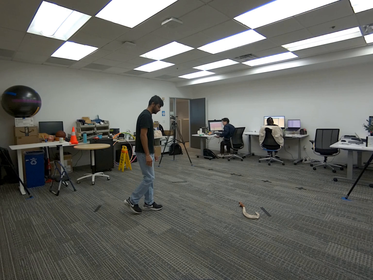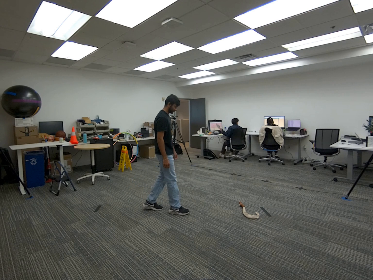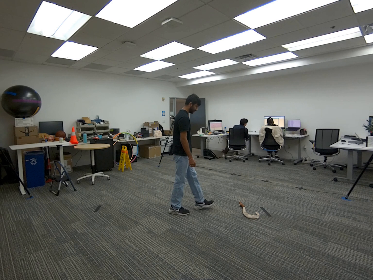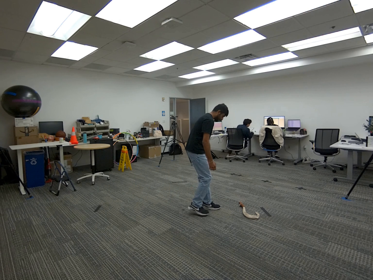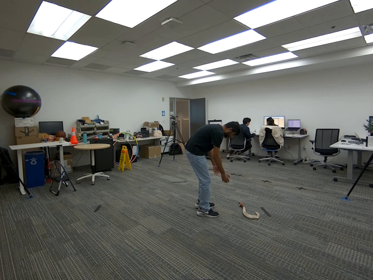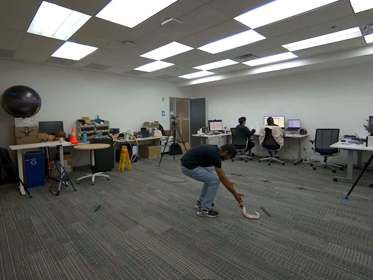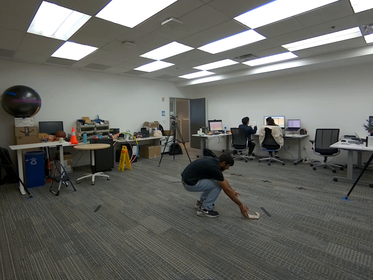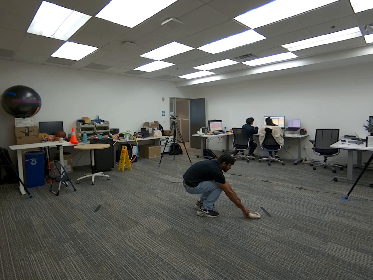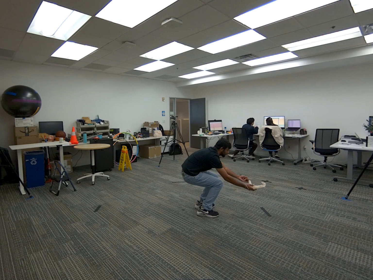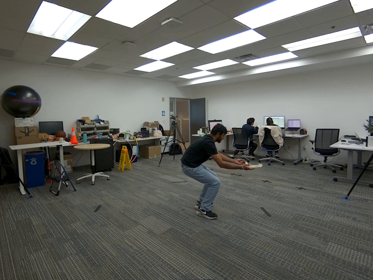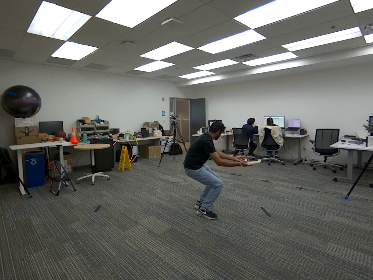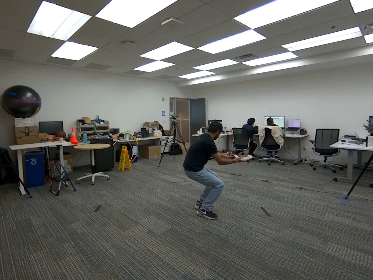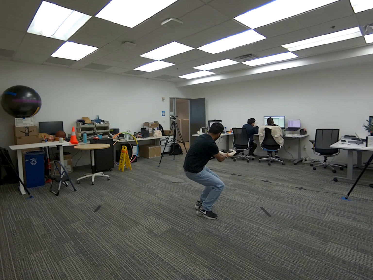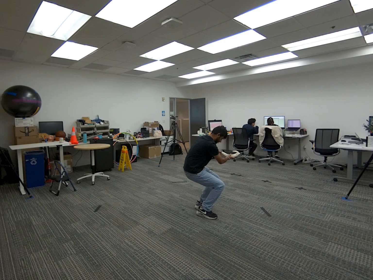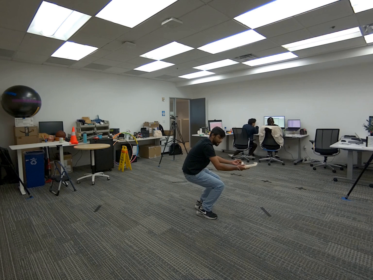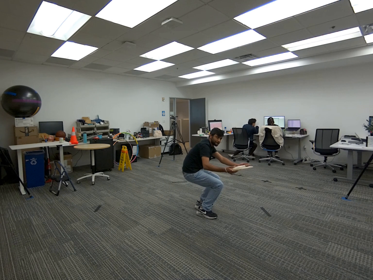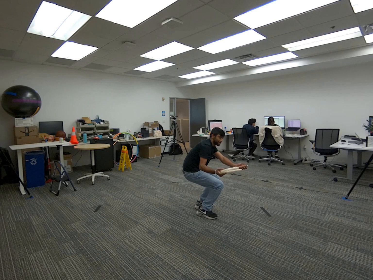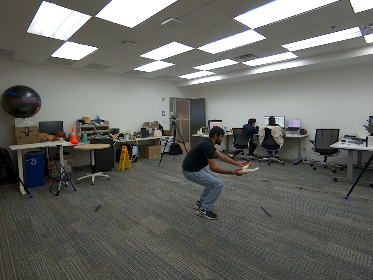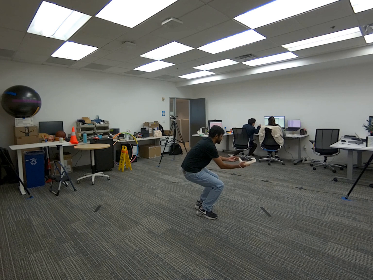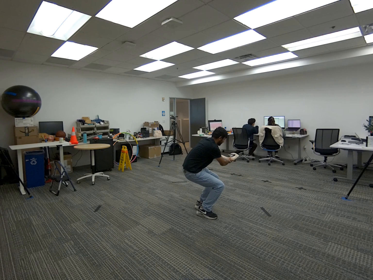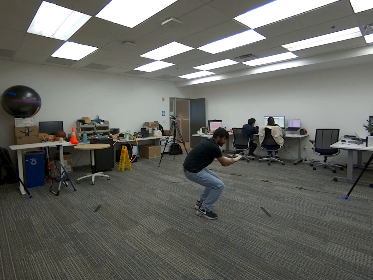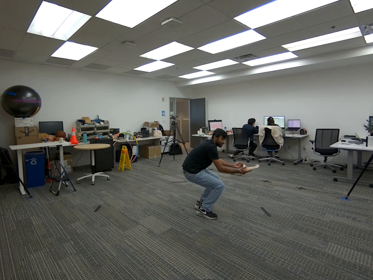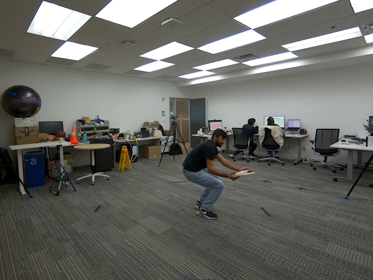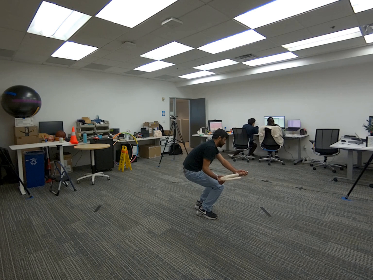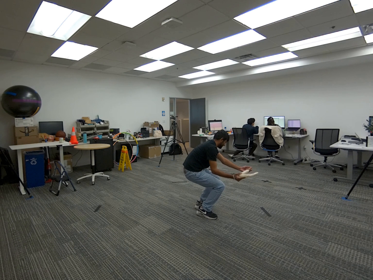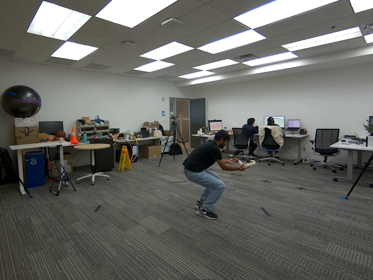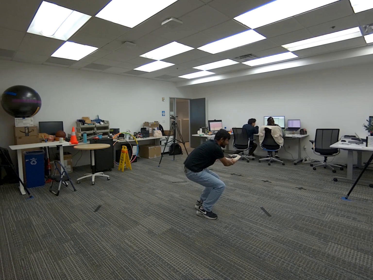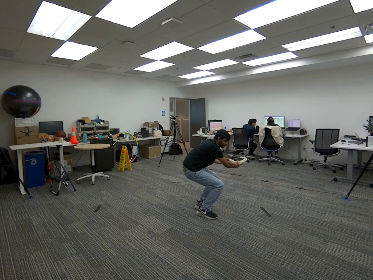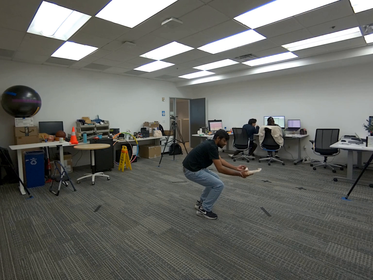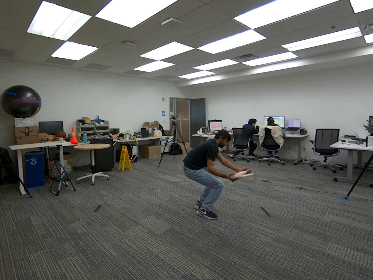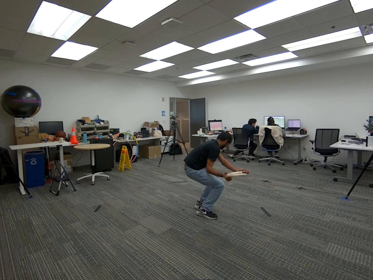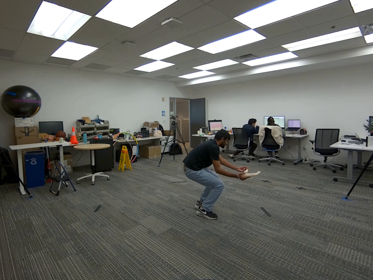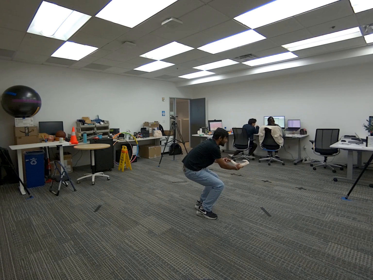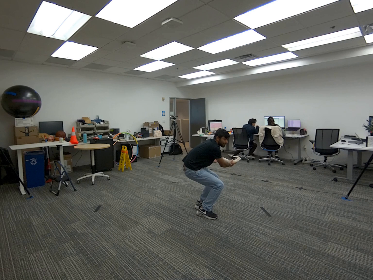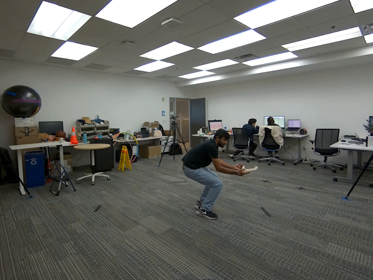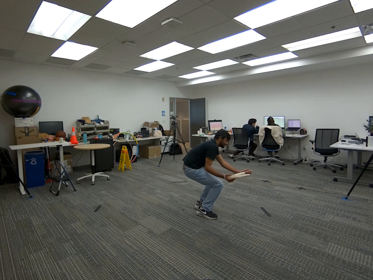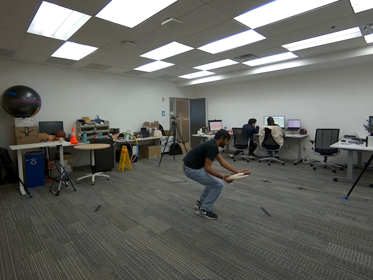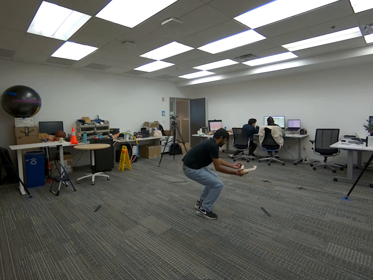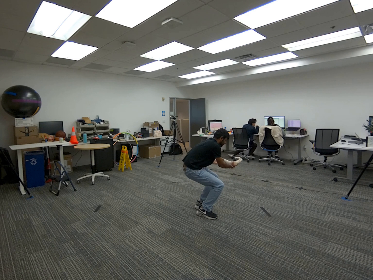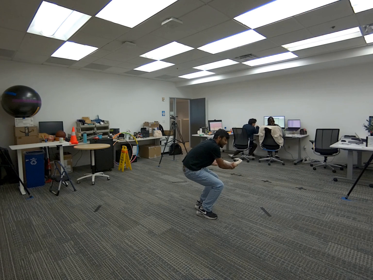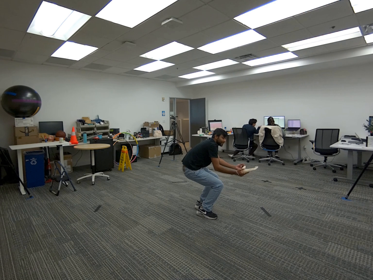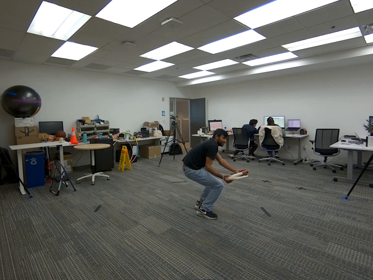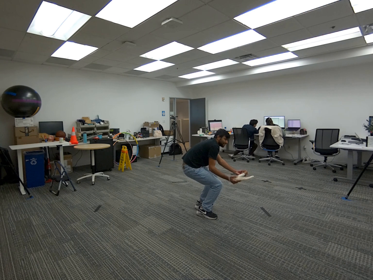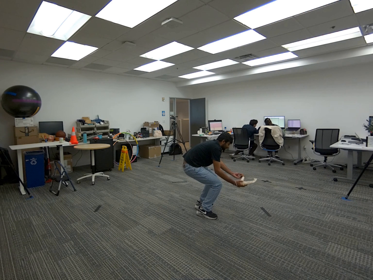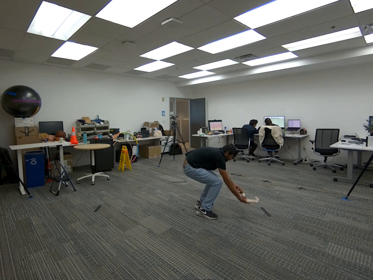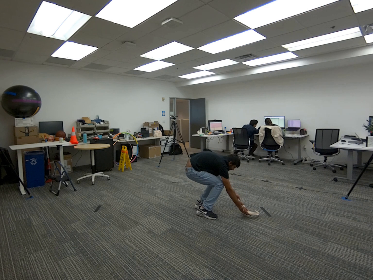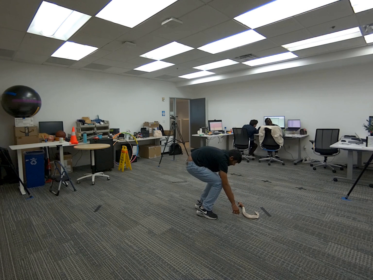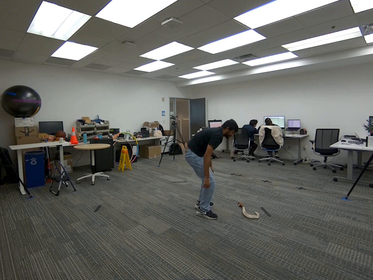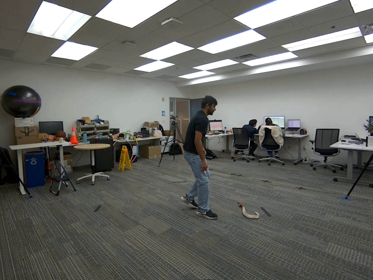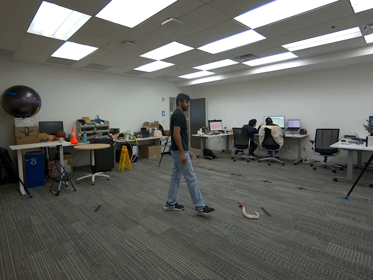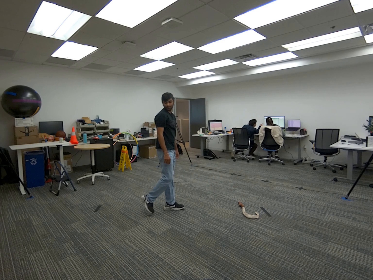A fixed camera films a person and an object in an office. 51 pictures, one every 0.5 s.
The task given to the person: Walk over to the Big Fish Hook on the ground and pick up the Big Fish Hook using both hands and in a squat position proceed to slide the Big Fish Hook horizontally infront of you. Hold for ~15sec and place the hook on the ground when complete.
